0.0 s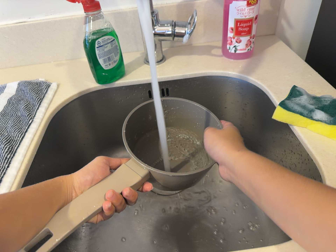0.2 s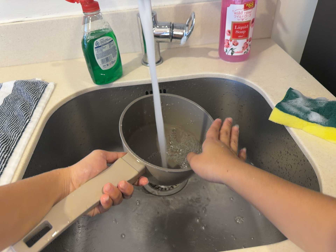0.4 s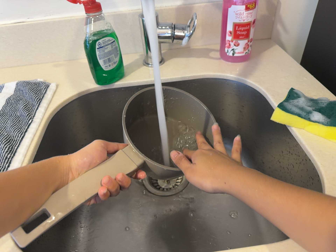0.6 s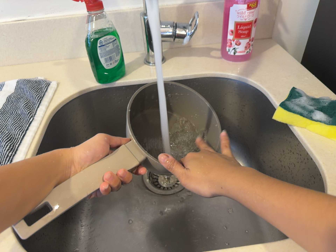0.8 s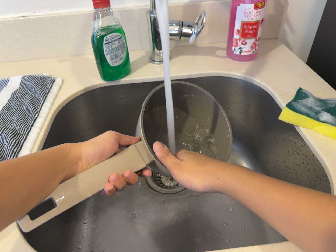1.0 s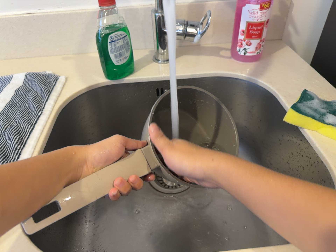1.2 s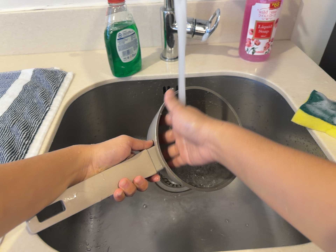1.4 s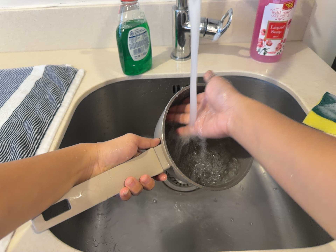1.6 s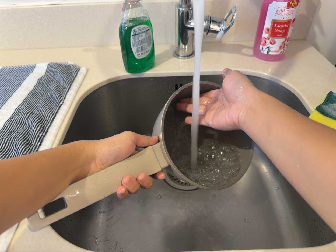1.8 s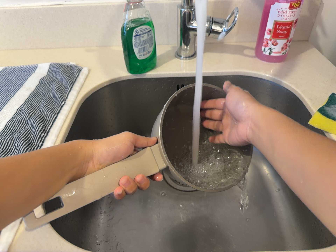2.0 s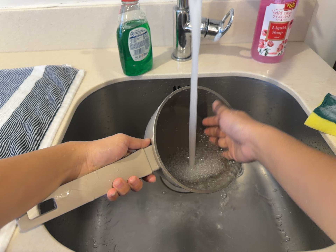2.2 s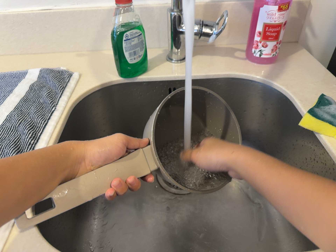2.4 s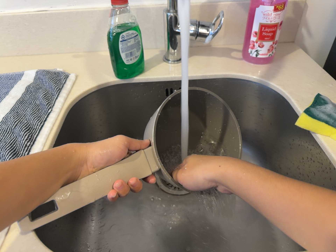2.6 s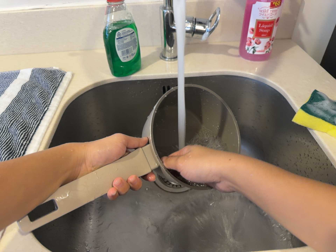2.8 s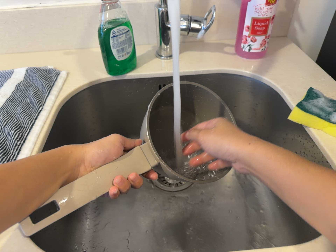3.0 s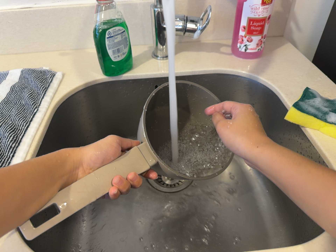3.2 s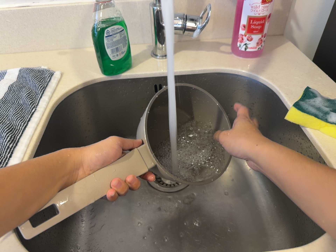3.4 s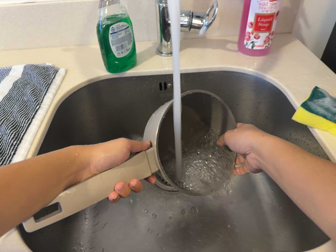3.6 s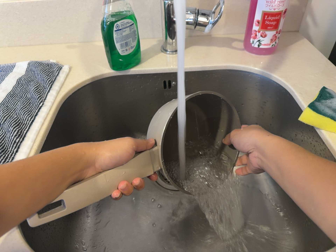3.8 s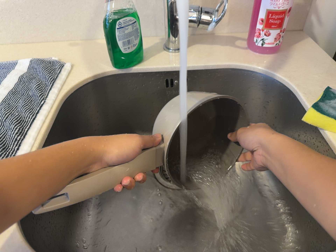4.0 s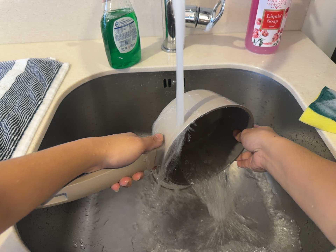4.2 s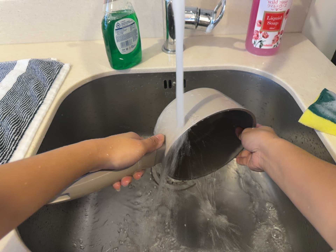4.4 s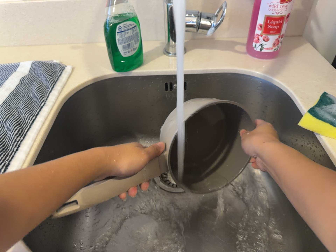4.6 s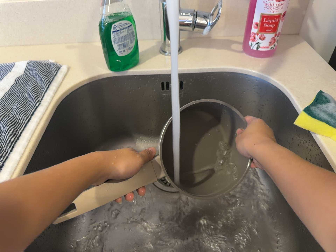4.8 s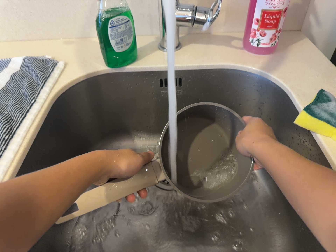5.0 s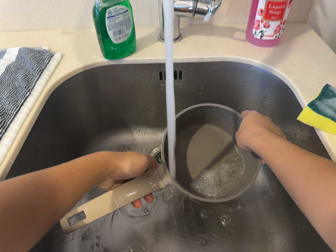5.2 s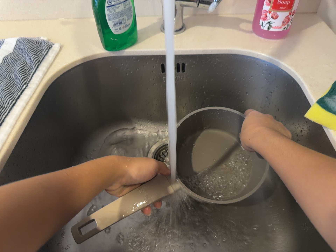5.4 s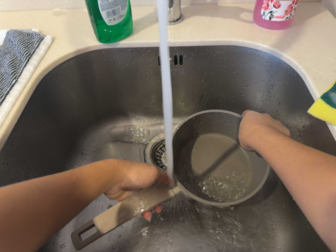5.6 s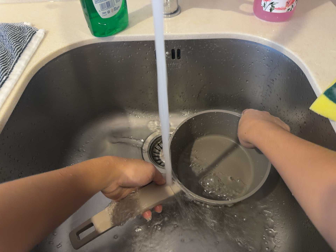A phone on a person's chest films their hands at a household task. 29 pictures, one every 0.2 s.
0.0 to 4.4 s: The camera shifts only a little, or ends up much as it began.
4.4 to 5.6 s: The camera travels forward, about 7 cm, so what stands in front looms larger. Its aim tips toward the bottom of its view by about 10 degrees, and the scene shifts upward.
The film runs forward here.
